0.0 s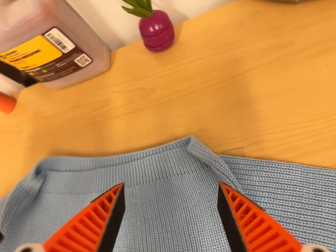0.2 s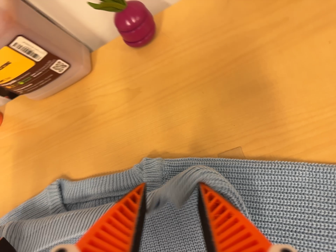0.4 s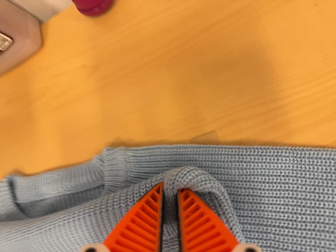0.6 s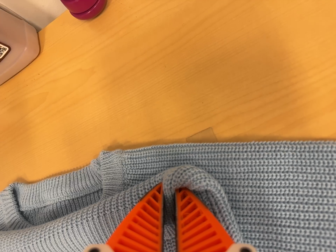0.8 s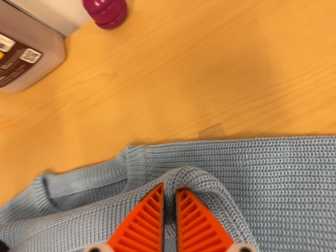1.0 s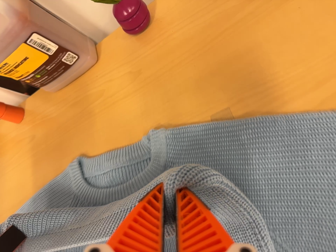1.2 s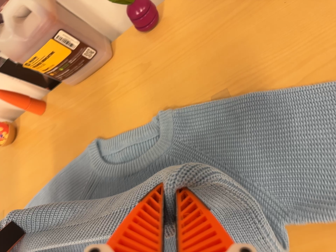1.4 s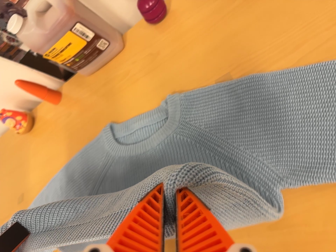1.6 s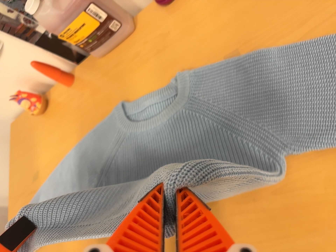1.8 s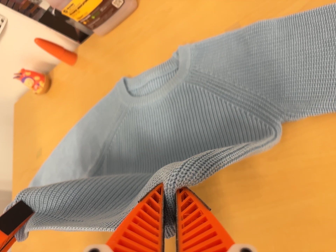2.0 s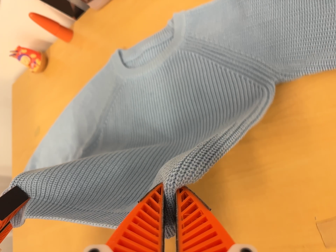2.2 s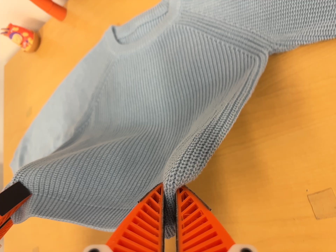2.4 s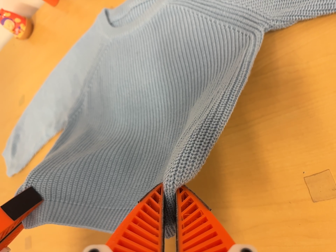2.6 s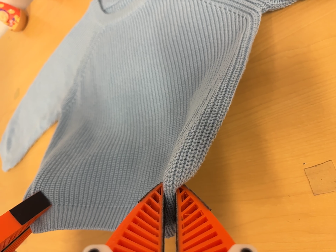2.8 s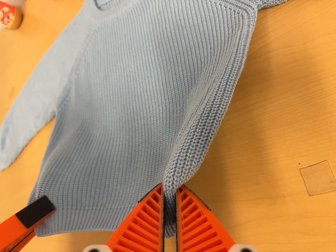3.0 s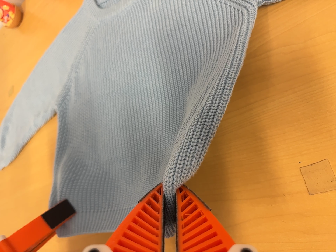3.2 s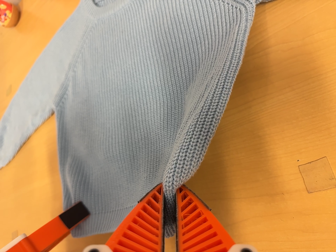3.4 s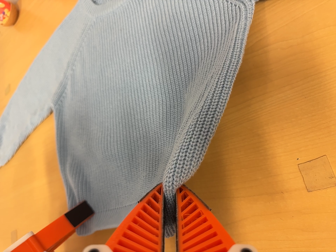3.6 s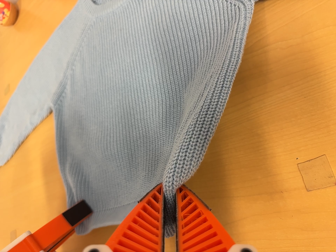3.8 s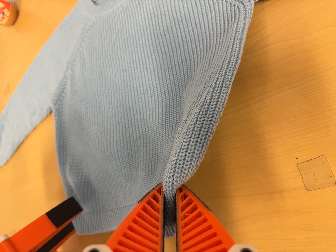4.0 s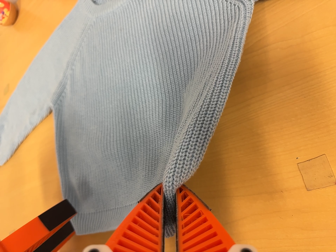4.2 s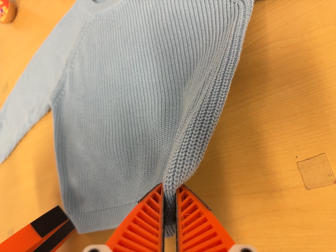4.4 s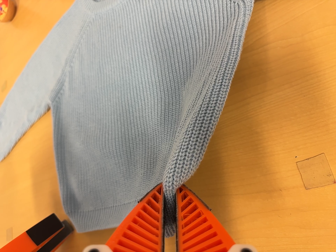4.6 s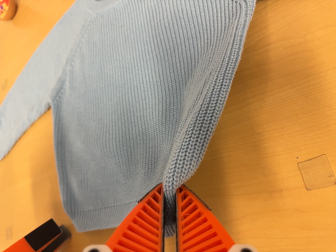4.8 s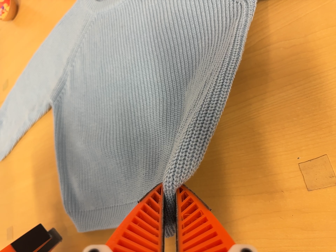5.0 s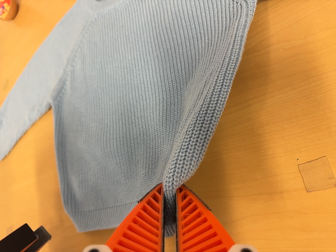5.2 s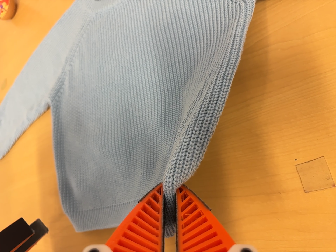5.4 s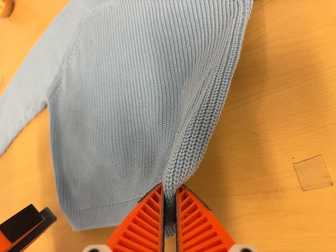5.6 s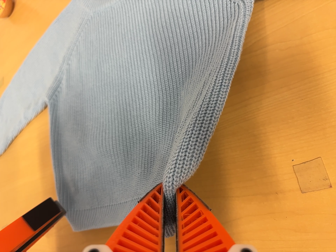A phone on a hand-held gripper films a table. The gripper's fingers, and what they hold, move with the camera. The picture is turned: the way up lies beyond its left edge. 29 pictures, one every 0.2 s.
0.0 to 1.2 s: The camera travels backward, toward the bottom of its view and to its right, about 9 cm, so what stands in front gets smaller. It rolls about its line of sight by about 10 degrees, and the scene rotates counterclockwise.
1.2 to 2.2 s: The camera travels toward the bottom of its view, about 18 cm, so close, fixed things drift upward.
2.2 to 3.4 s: The camera travels forward, about 6 cm, so what stands in front looms larger.
3.4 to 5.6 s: The camera keeps its place and its aim.
The film runs backward here.
